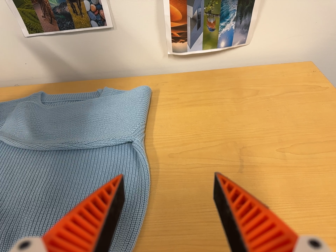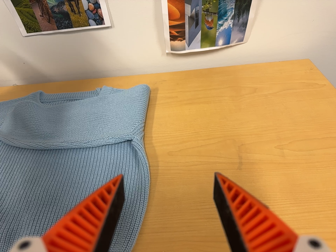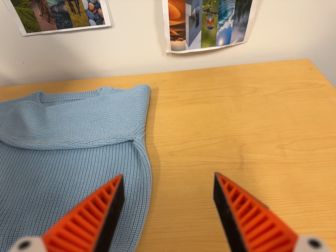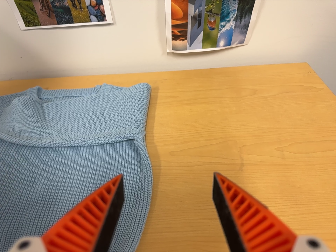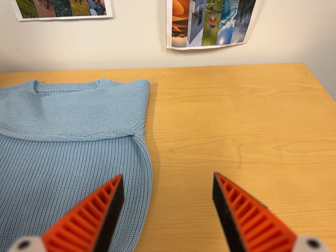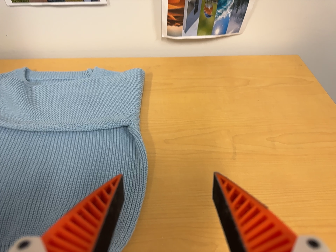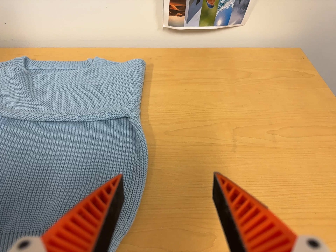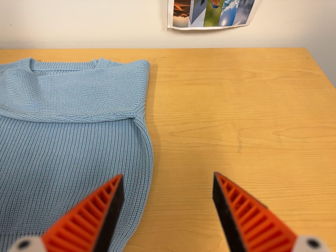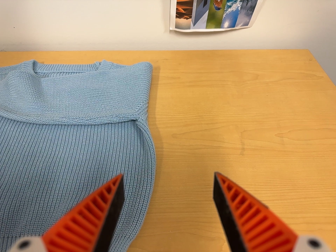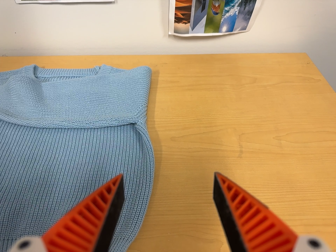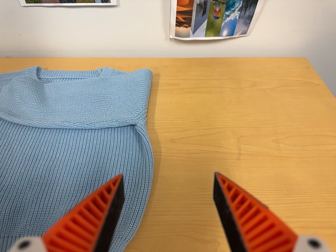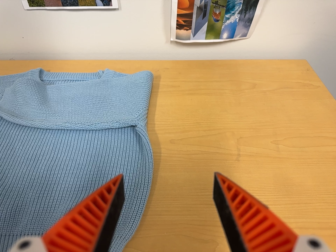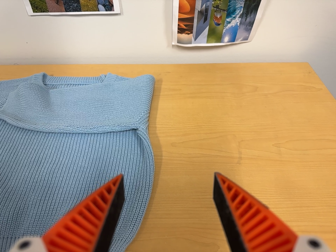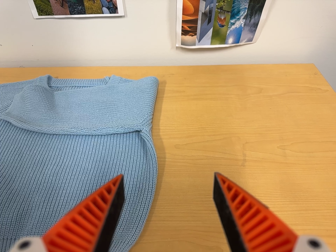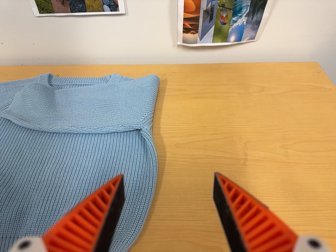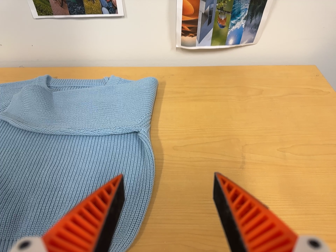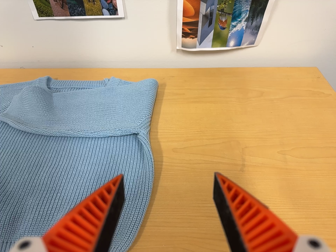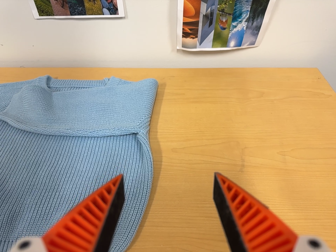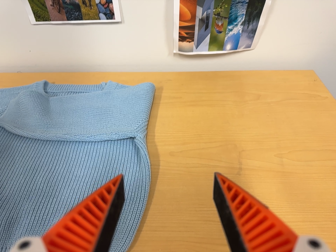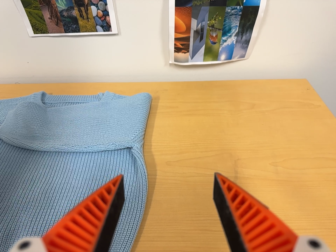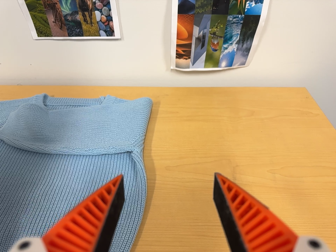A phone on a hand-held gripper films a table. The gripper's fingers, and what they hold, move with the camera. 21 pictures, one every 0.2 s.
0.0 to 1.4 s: The camera travels to its left, about 5 cm.
1.4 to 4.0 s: The camera shifts only a little, or ends up much as it began.
The film runs backward here.
